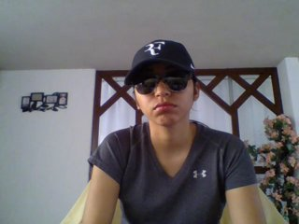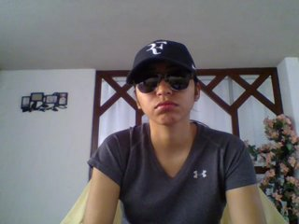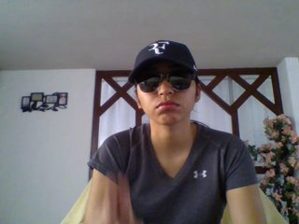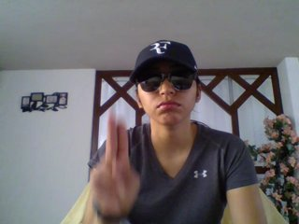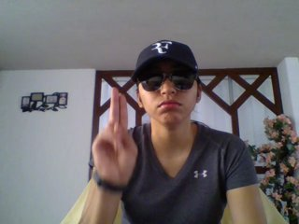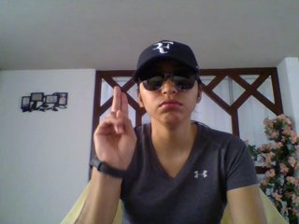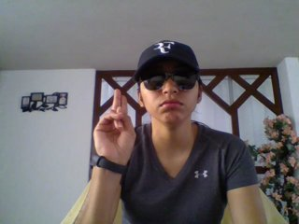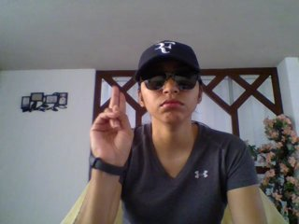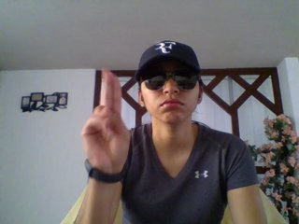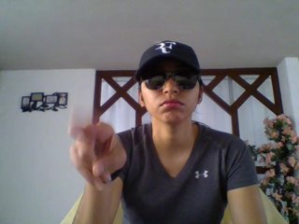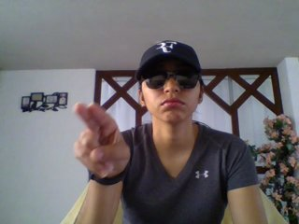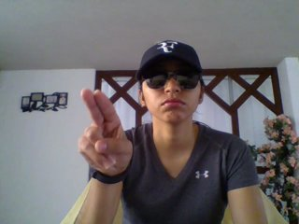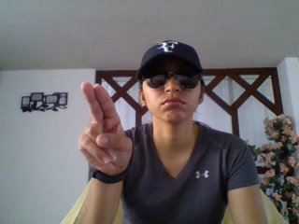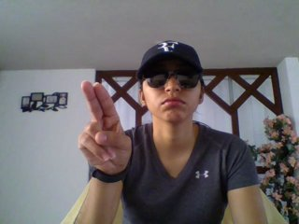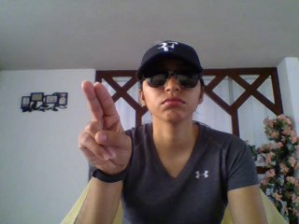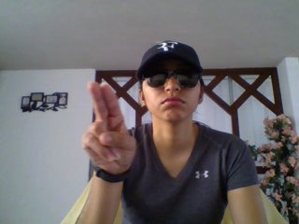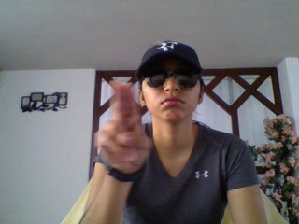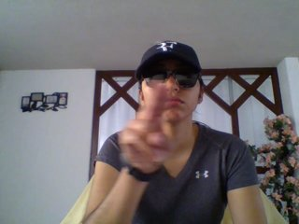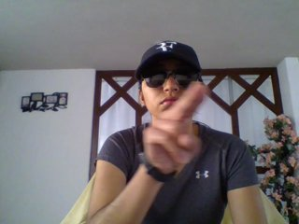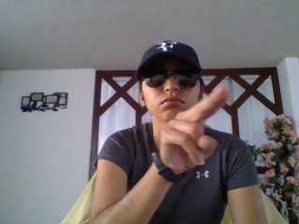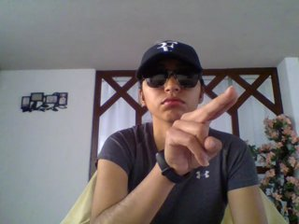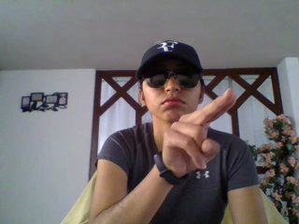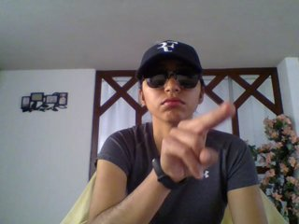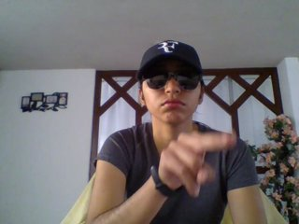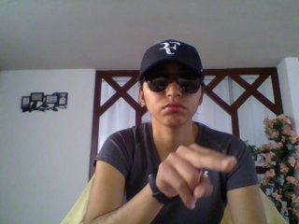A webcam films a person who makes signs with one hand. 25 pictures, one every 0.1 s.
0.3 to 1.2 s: Click with two fingers.
1.3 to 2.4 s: Pointing with two fingers.
